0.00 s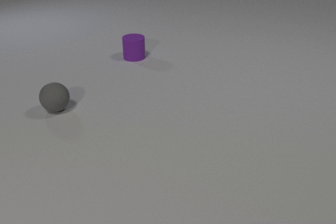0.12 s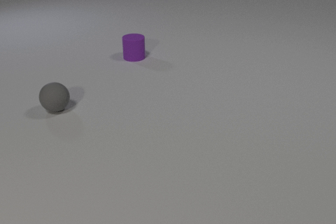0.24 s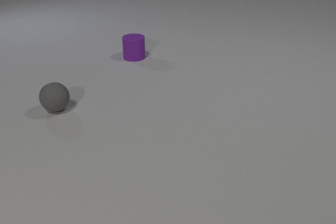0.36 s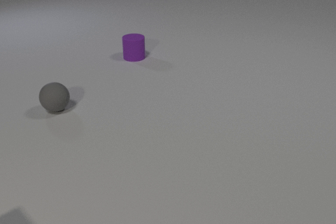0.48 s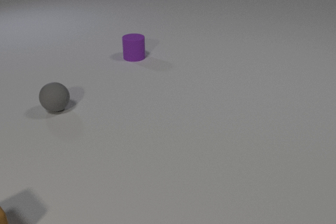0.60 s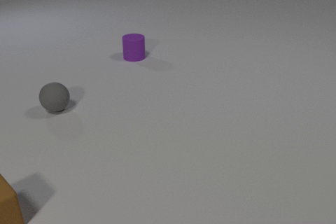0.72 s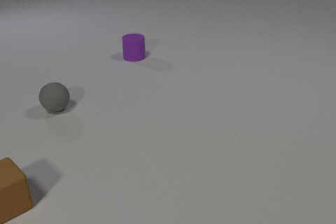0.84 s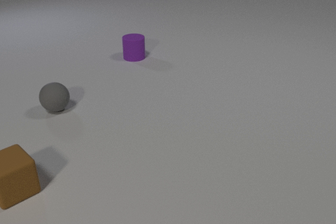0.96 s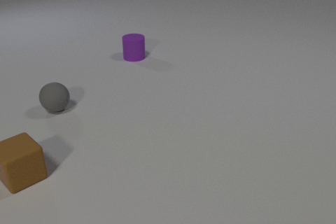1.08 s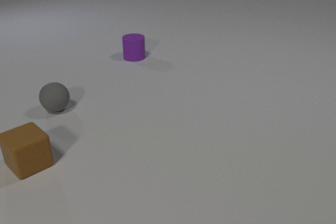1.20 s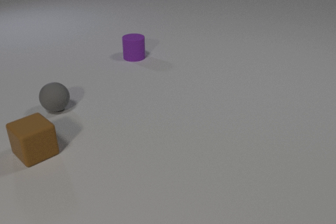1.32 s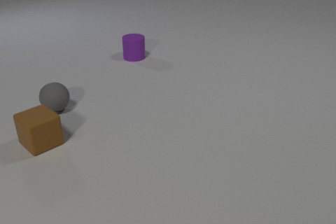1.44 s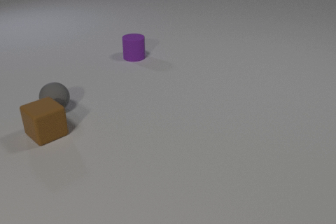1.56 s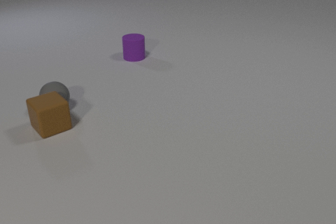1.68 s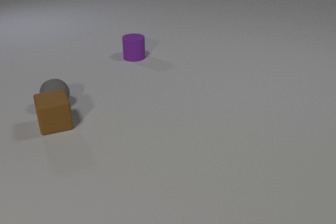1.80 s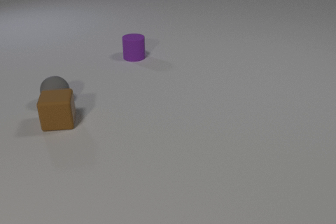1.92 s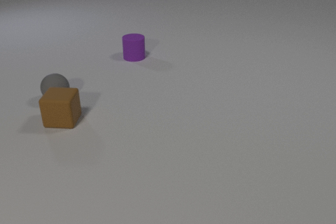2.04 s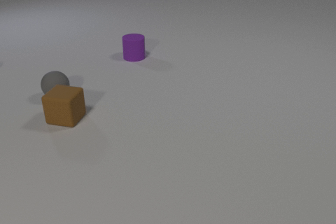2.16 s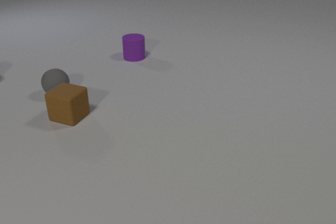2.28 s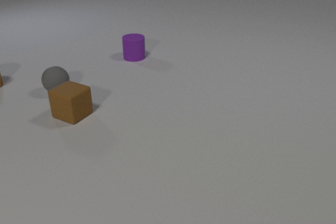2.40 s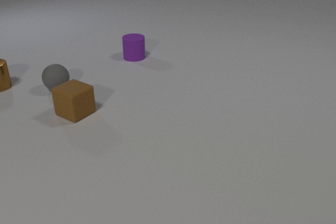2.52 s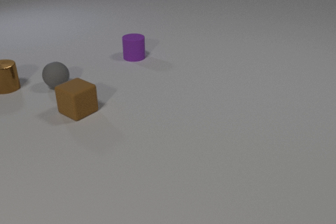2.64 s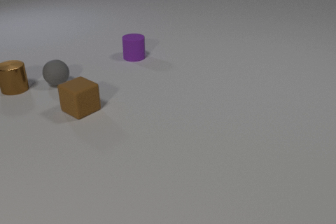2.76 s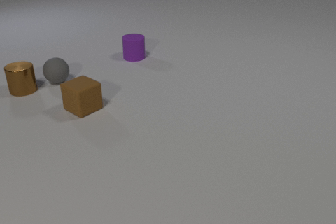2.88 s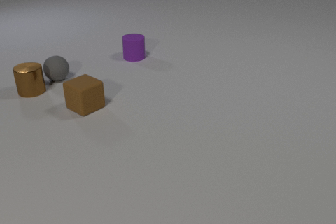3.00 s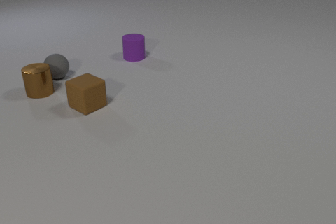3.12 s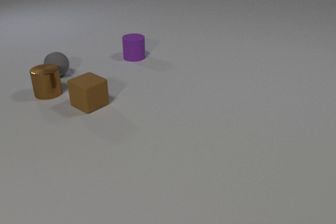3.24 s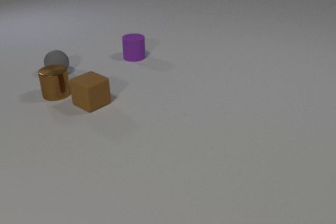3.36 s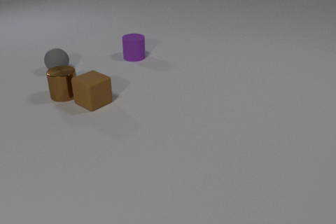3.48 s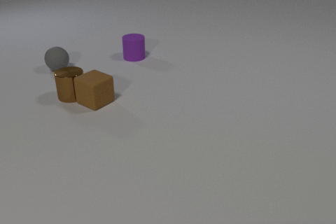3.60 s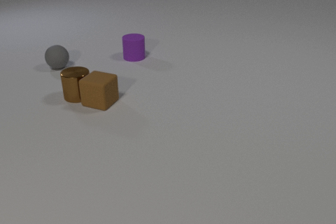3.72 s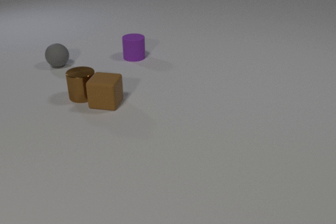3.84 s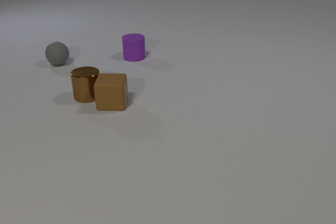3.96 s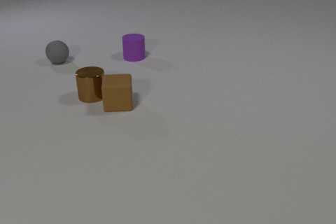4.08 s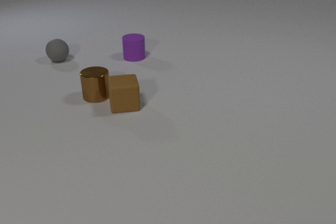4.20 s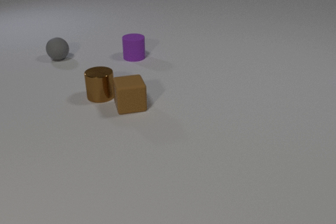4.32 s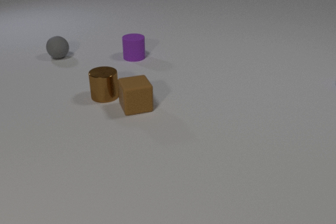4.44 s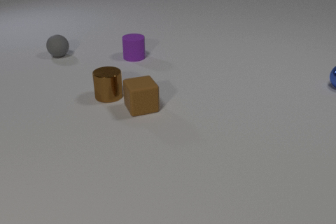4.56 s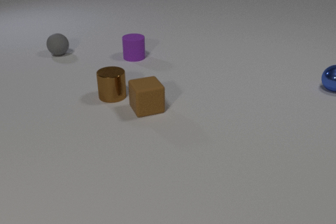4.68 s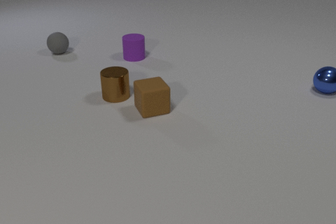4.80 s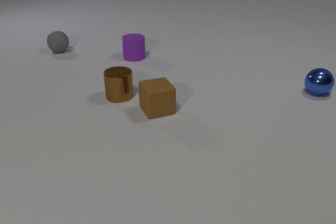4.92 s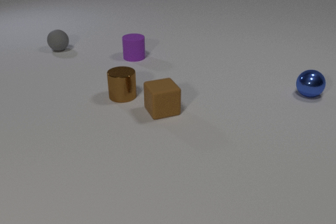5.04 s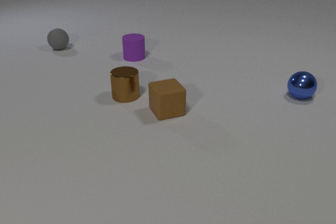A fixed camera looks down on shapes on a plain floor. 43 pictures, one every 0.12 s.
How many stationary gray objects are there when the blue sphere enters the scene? 0.
Are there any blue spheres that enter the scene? yes.
What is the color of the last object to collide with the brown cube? brown.
0.00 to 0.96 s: The brown rubber cube comes in at the left edge, slides away from the camera and to the right.
0.96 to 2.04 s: The brown rubber cube slides away from the camera and to the right, spins so that its near face slides to the left, clockwise seen from above. The gray rubber sphere rolls away from the camera. The brown rubber cube and the gray rubber sphere collide.
2.04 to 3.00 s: The brown rubber cube slides to the right and away from the camera, spins clockwise seen from above by about 30 degrees, its near face sliding to the left. The gray rubber sphere rolls away from the camera. The brown metal cylinder comes in at the left edge, slides to the right and toward the camera.
3.00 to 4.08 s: The brown rubber cube slides to the right, spins counterclockwise seen from above by about 45 degrees, its near face sliding to the right. The gray rubber sphere rolls away from the camera. The brown metal cylinder slides to the right and toward the camera. The brown rubber cube and the brown metal cylinder collide.
4.08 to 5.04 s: The brown rubber cube slides to the right. The gray rubber sphere rolls away from the camera. The brown metal cylinder slides to the right. The blue metal sphere comes in at the right edge, rolls to the left and toward the camera.
